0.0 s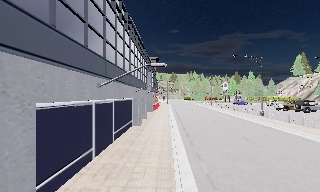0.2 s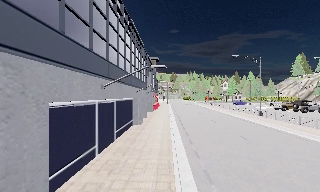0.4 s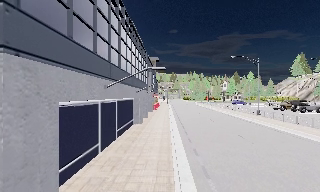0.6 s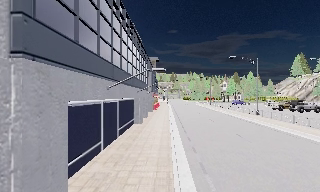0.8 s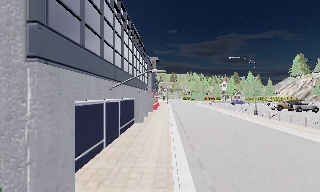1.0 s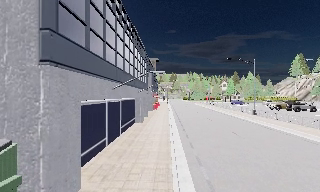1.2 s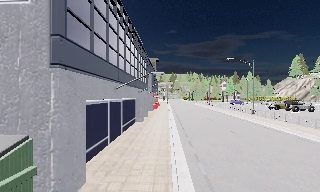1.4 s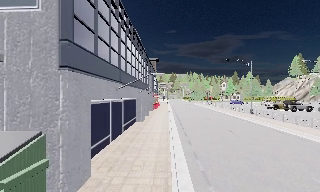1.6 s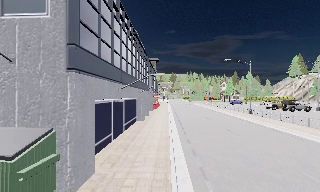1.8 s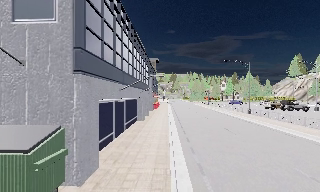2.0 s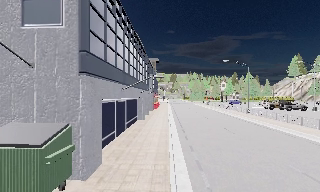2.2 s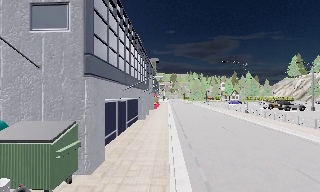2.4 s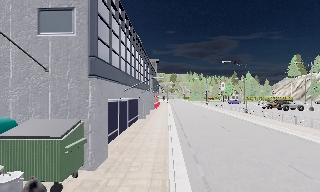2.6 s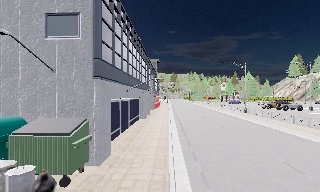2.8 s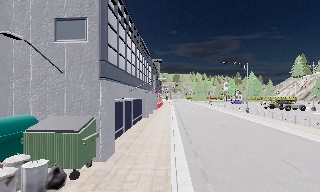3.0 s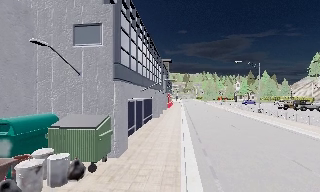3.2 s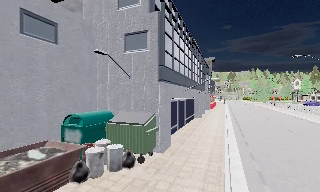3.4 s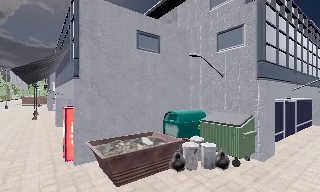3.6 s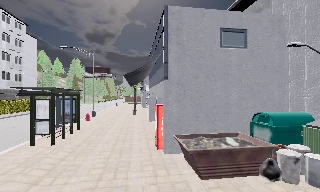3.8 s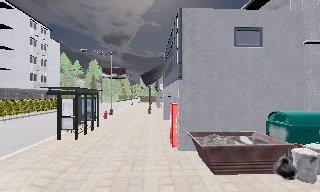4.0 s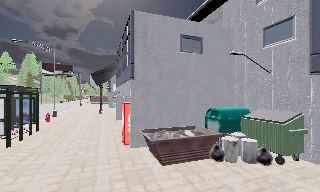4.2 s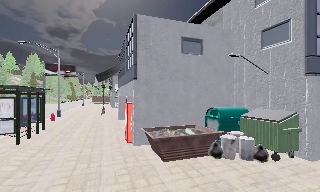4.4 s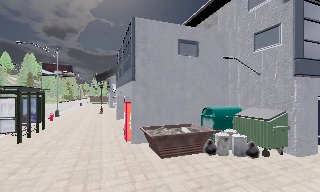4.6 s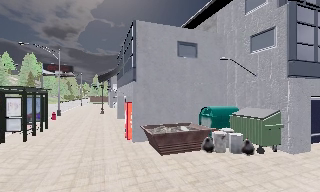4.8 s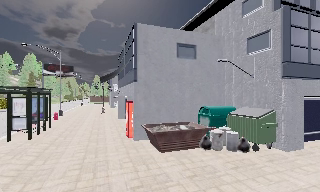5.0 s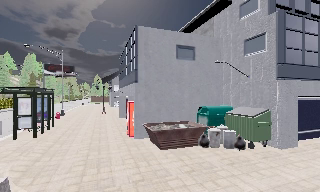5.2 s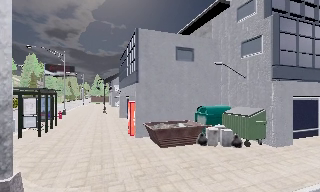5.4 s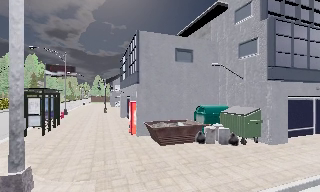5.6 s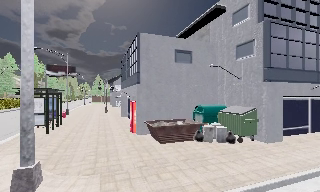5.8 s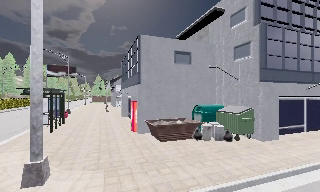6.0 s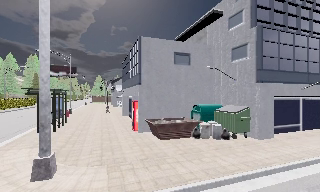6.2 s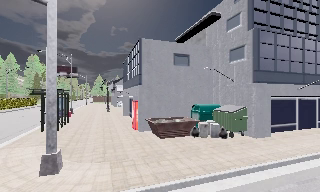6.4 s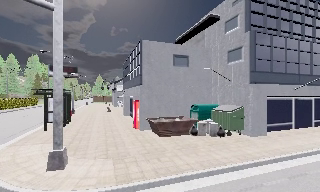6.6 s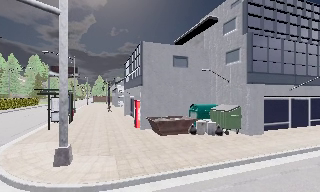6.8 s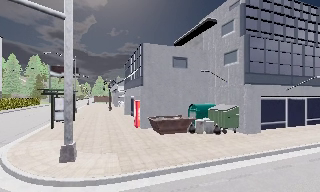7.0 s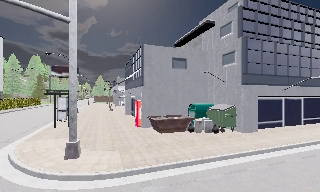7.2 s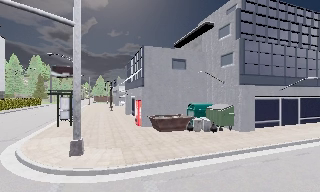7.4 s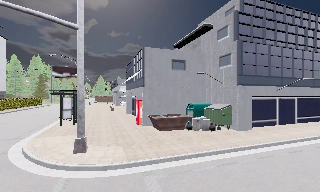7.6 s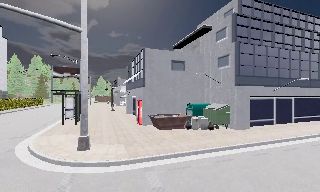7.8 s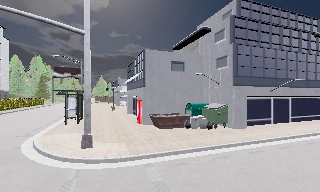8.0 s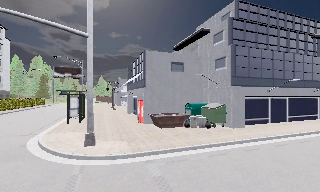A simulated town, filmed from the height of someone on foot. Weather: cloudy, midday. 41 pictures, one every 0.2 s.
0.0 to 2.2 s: The camera travels backward, about 3.5 m, so what stands in front gets smaller.
2.2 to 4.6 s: The camera pans to its left, which is counterclockwise from overhead, by about 65 degrees. It travels backward, about 3.5 m.
4.6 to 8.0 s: The camera travels backward, about 5 m, so what stands in front gets smaller.
The film runs backward here.
